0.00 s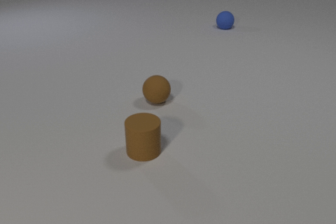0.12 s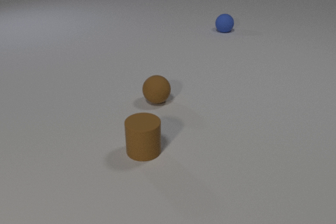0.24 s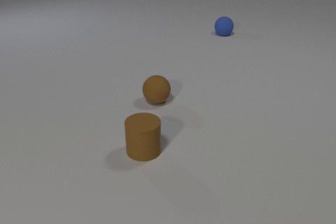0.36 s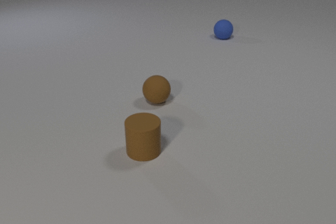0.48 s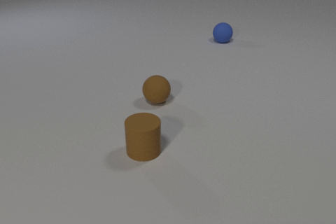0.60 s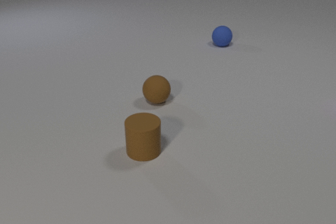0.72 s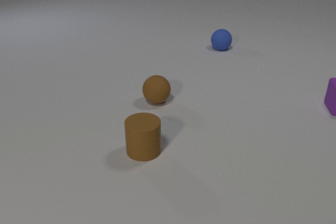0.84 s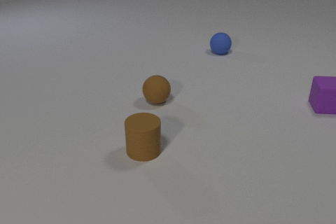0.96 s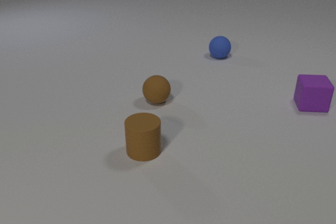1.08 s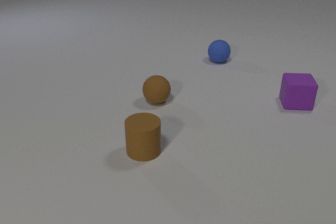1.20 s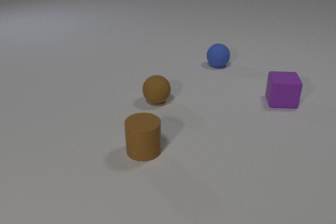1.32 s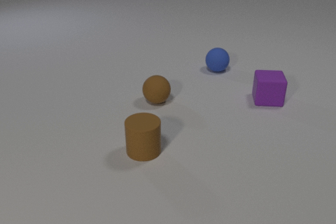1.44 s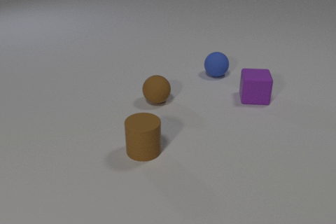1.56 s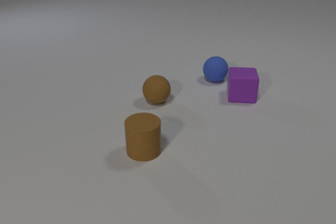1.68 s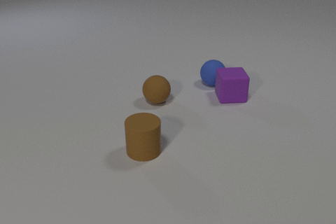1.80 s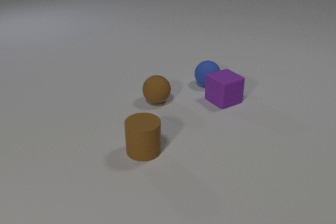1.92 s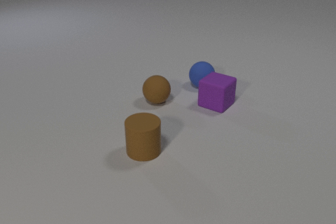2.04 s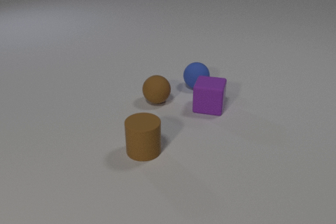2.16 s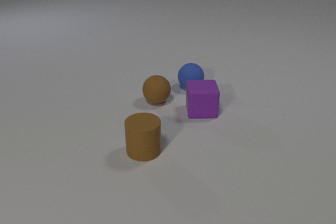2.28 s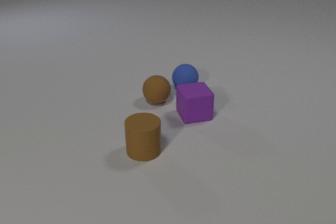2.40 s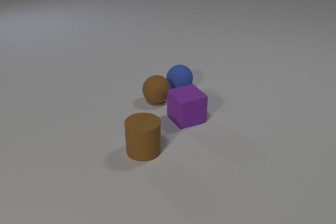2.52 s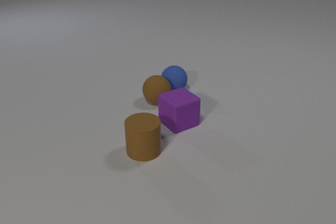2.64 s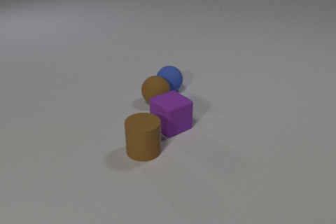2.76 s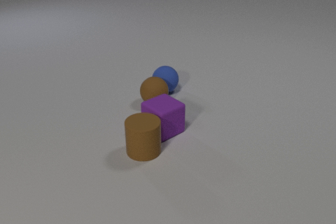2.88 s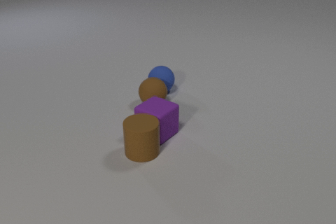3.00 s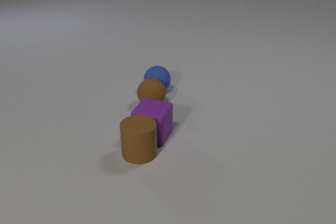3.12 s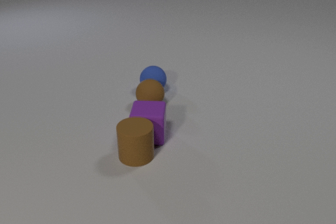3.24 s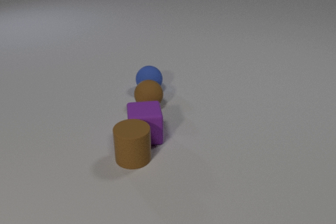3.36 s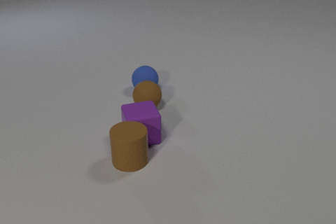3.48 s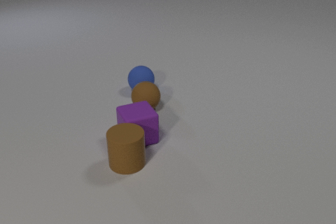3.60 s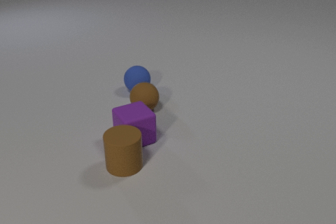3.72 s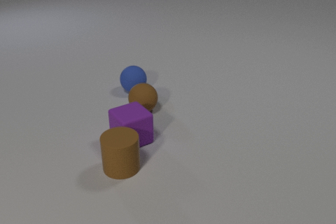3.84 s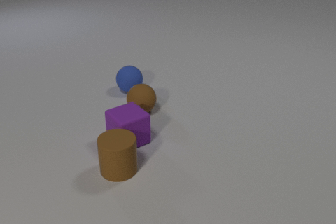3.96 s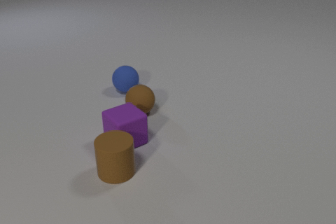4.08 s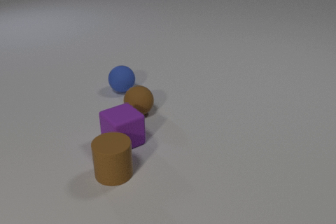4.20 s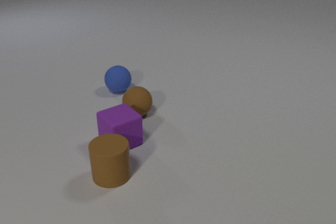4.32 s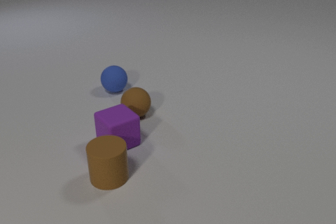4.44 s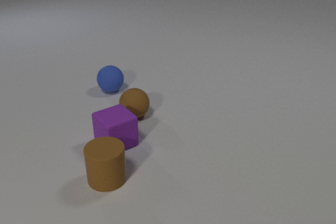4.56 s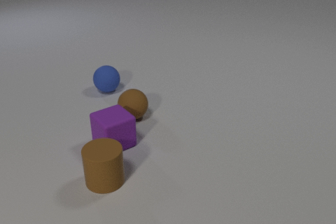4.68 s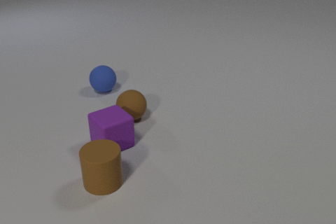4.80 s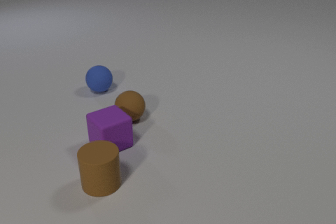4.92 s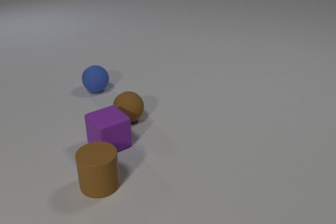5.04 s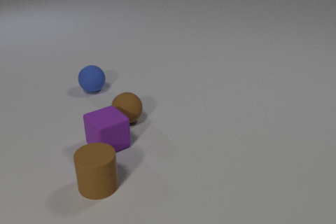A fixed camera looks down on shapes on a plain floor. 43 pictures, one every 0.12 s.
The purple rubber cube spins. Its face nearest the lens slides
to the right.
The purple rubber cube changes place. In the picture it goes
to the left.
0.00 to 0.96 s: The blue rubber sphere rolls toward the camera. The purple rubber cube comes in at the right edge, slides to the left.
0.96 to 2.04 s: The blue rubber sphere rolls toward the camera. The purple rubber cube slides to the left, spins counterclockwise seen from above by about 75 degrees, its near face sliding to the right. The blue rubber sphere and the purple rubber cube collide.
2.04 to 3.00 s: The blue rubber sphere rolls to the left. The purple rubber cube slides to the left and toward the camera, spins counterclockwise seen from above by about 90 degrees, its near face sliding to the right. The brown rubber sphere rolls toward the camera. The blue rubber sphere and the brown rubber sphere collide. The purple rubber cube and the brown rubber cylinder collide.
3.00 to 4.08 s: The blue rubber sphere rolls to the left. The purple rubber cube slides to the left, spins counterclockwise seen from above by about 60 degrees, its near face sliding to the right. The brown rubber sphere rolls toward the camera and to the left. The brown rubber cylinder slides toward the camera and to the left.
4.08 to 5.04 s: The blue rubber sphere rolls to the left. The purple rubber cube slides to the left. The brown rubber sphere rolls toward the camera and to the left. The brown rubber cylinder slides toward the camera and to the left.
What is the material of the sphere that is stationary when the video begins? rubber.
How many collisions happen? 3.
What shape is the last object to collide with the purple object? cylinder.
